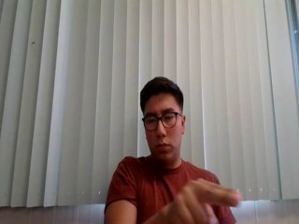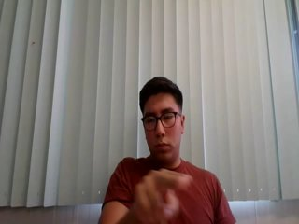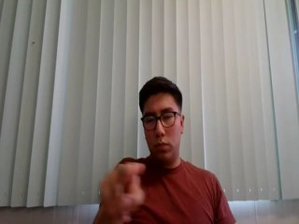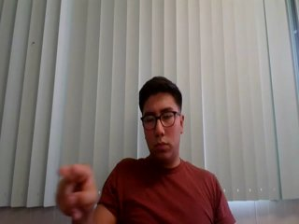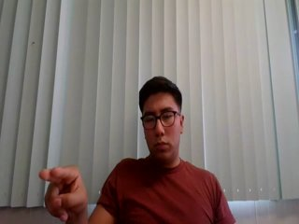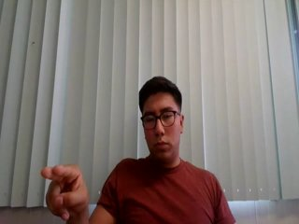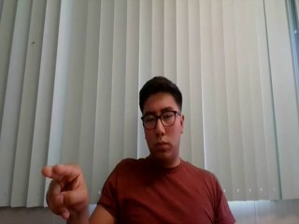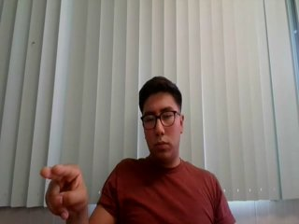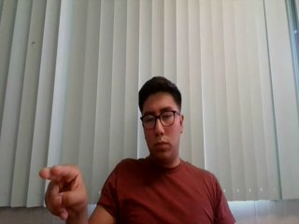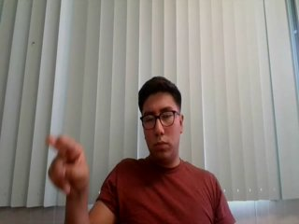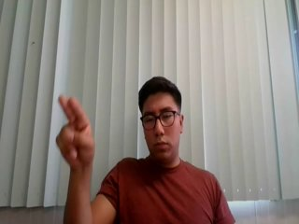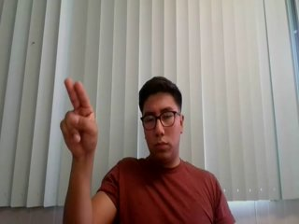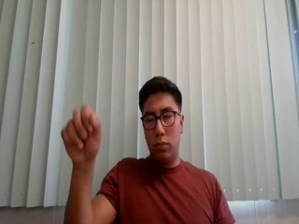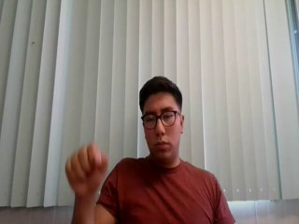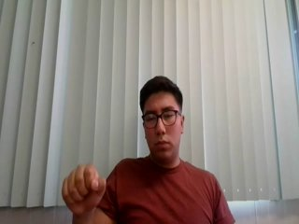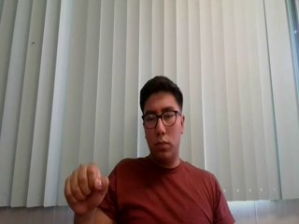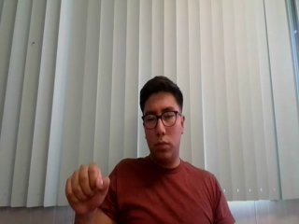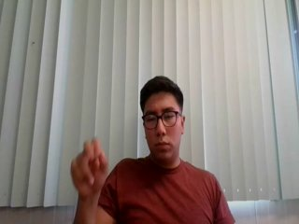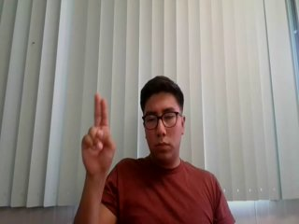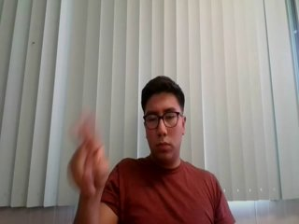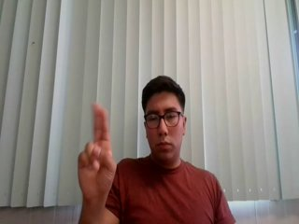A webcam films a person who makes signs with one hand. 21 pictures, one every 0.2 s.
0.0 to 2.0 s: Pointing with two fingers.
2.1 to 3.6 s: Double click with one finger.
3.7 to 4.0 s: Non-gesture.
